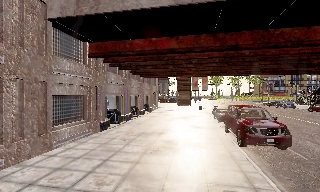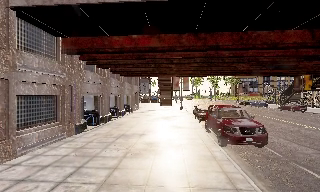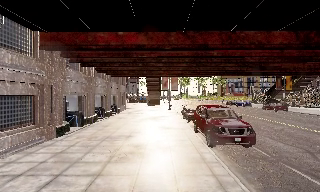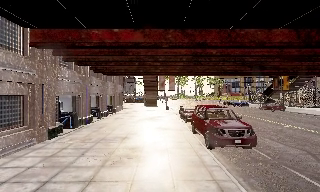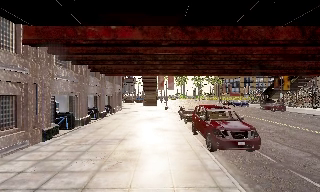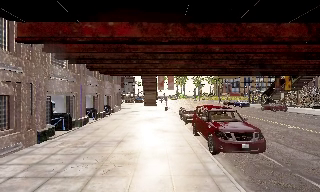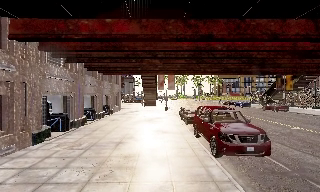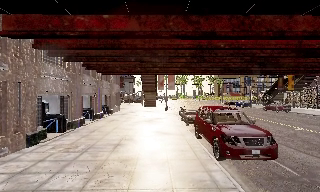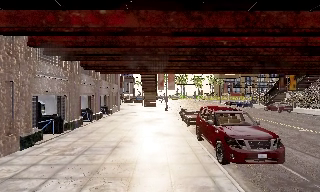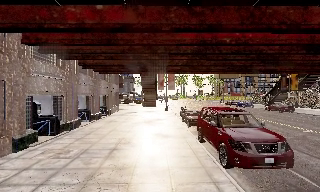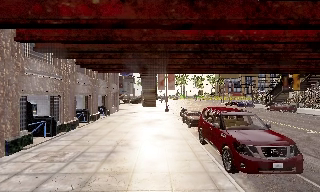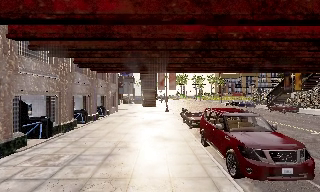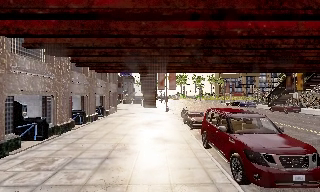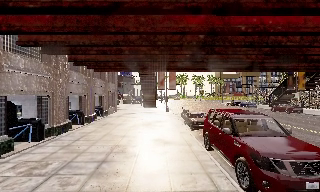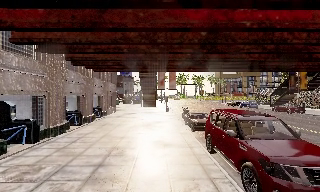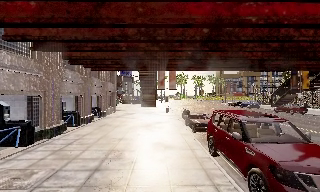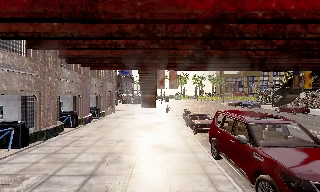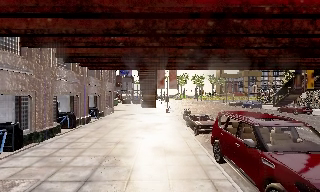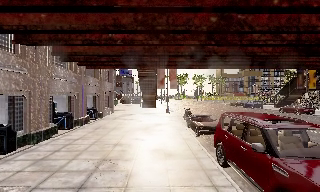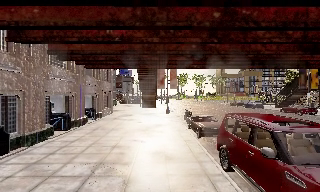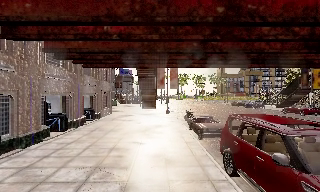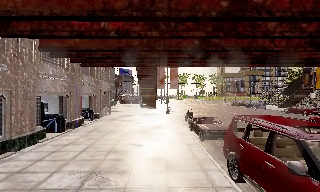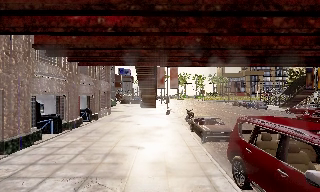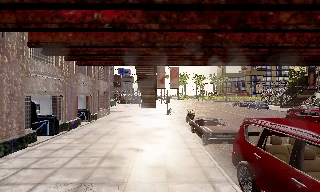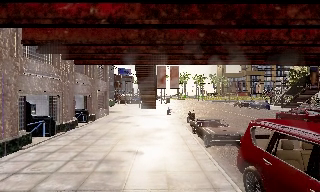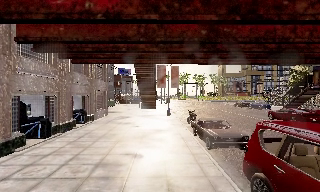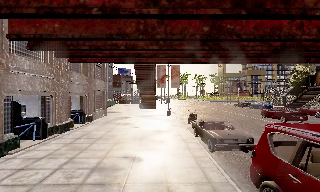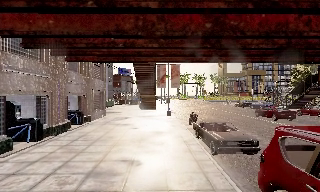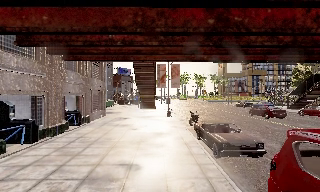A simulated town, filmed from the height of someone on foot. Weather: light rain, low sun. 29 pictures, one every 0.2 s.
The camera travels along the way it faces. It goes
forward.
0.0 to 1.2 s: The camera swings to its right by about 10 degrees, and the scene slides to the left. It travels forward, about 2 m, so what stands in front looms larger.
1.2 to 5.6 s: The camera travels forward, about 8 m, so what stands in front looms larger.
The film runs forward here.
